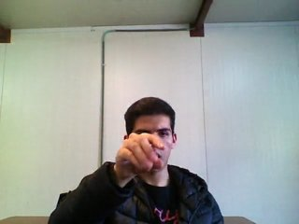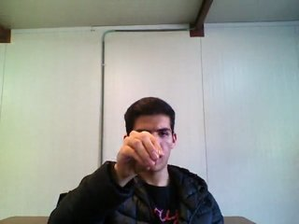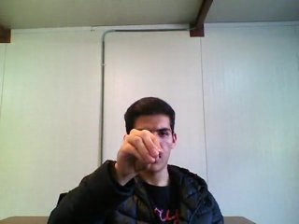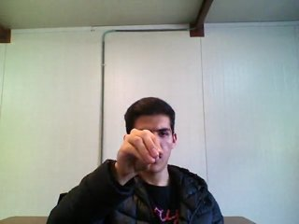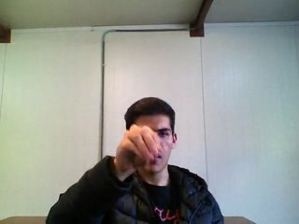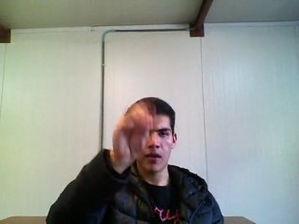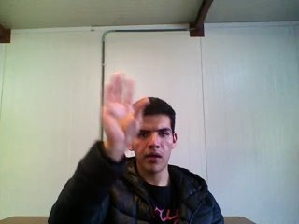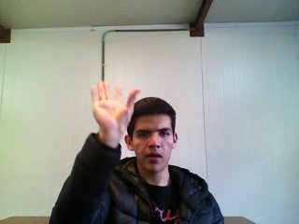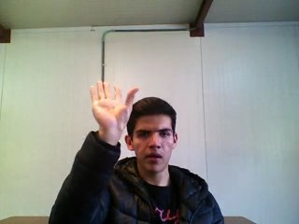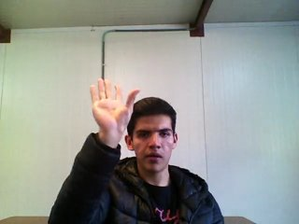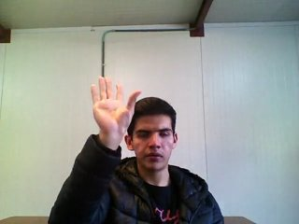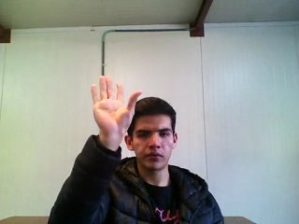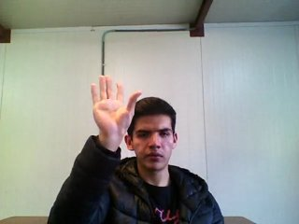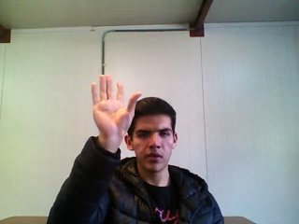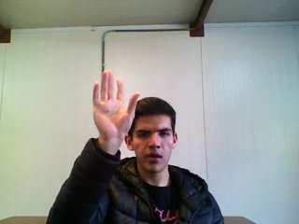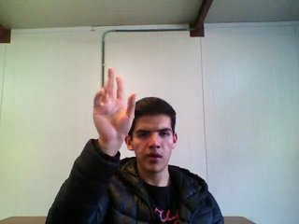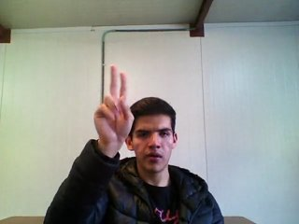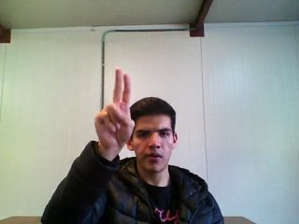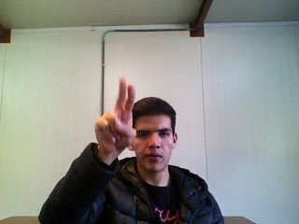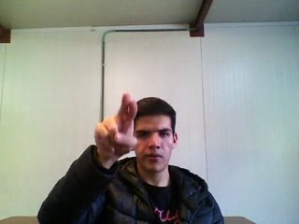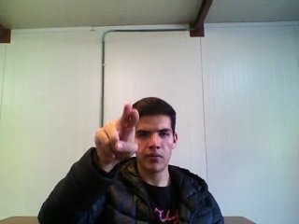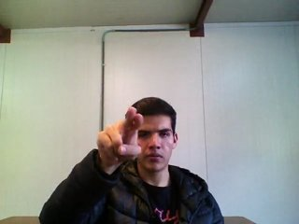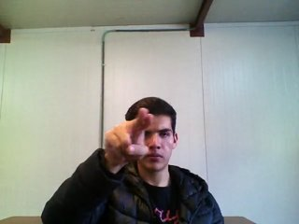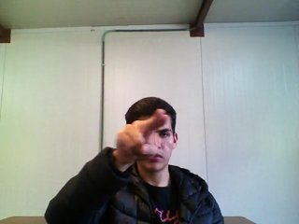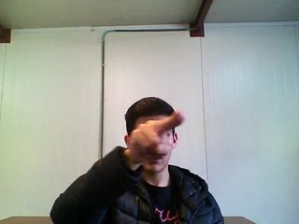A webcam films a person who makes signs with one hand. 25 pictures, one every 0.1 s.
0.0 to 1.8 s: On the screen the hand sweeps upward. The name of the sign: Throw up.
1.9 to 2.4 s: Pointing with two fingers.
